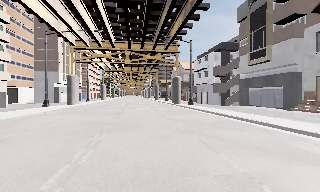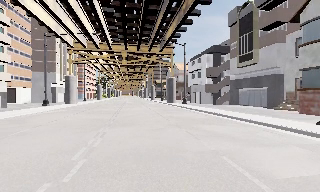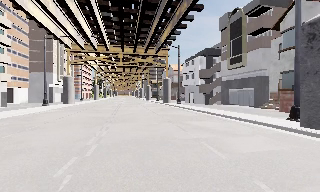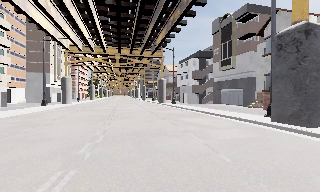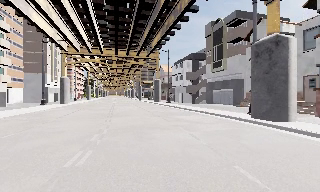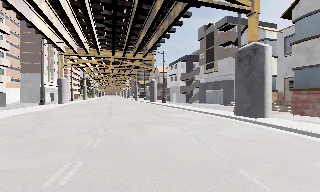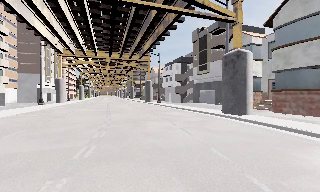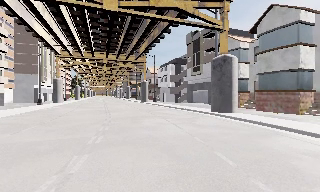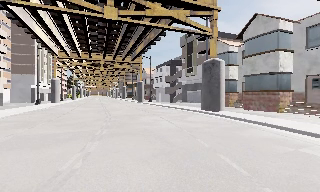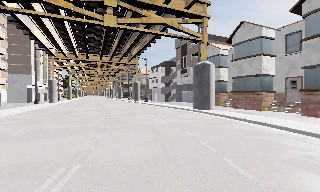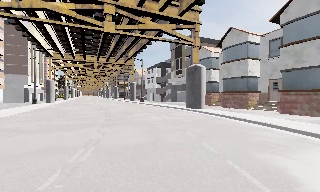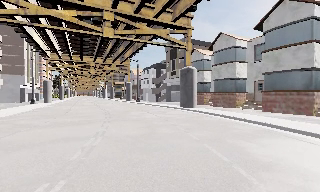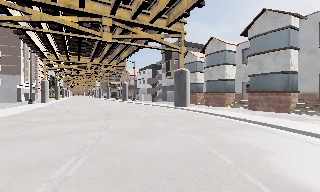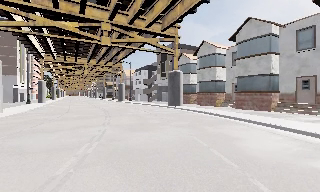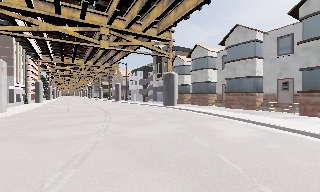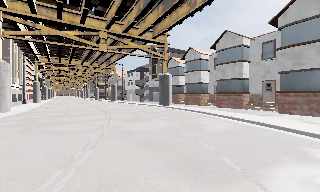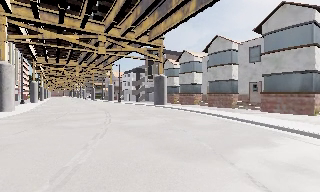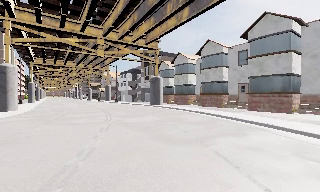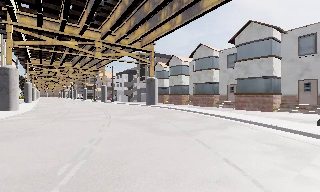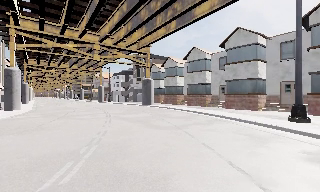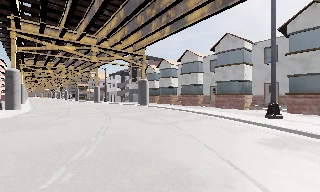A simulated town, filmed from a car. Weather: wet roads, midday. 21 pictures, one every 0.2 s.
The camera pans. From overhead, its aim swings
clockwise.
The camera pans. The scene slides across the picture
to the left.
0.0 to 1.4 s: The camera pans to its right, which is clockwise from overhead, by about 10 degrees. It travels backward, about 9 m, so what stands in front gets smaller.
1.4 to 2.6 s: The camera travels backward, about 8 m, so what stands in front gets smaller.
2.6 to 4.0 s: The camera pans to its right, which is clockwise from overhead, by about 10 degrees. It travels backward, about 9 m, so what stands in front gets smaller.
The film runs backward here.
